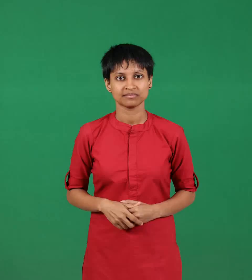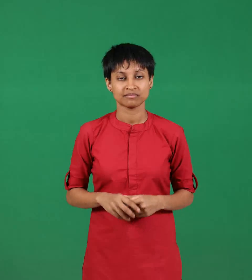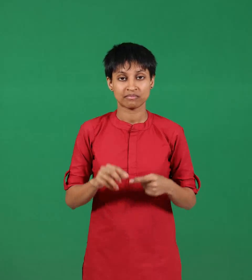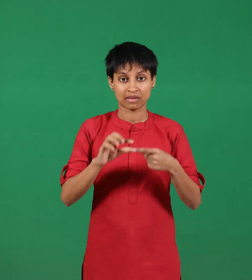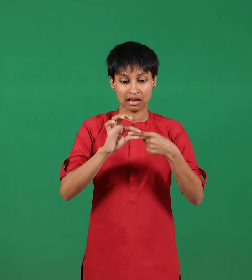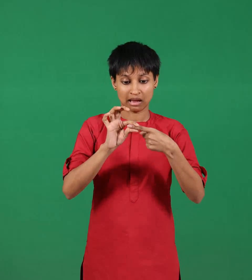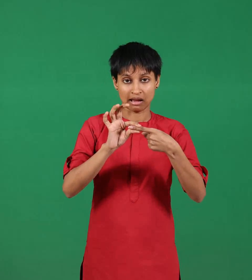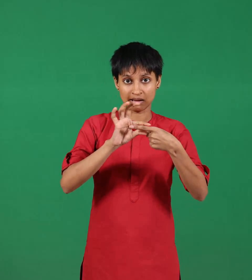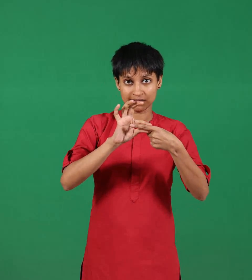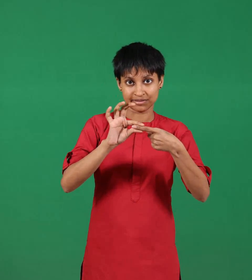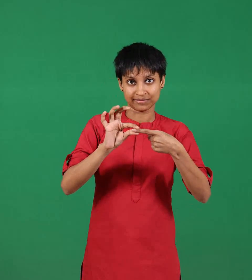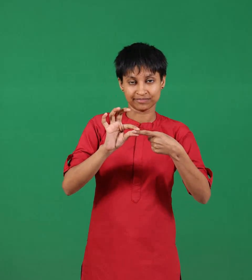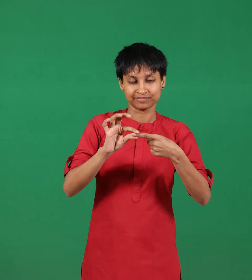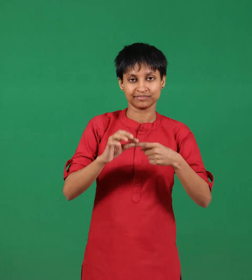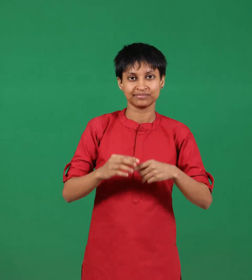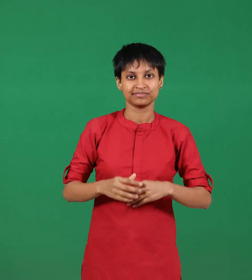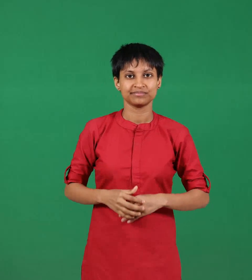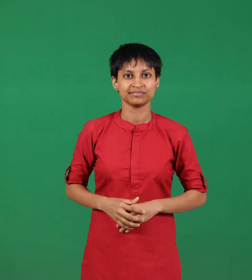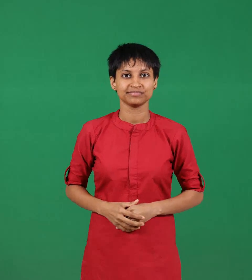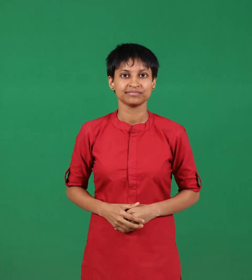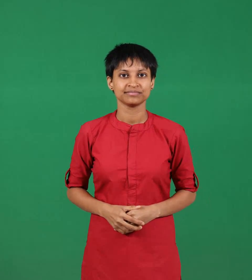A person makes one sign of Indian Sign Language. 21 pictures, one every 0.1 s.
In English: finger
